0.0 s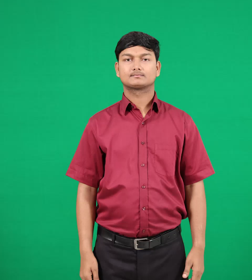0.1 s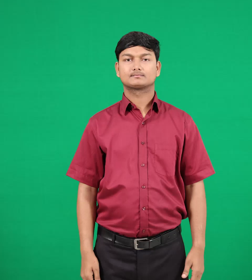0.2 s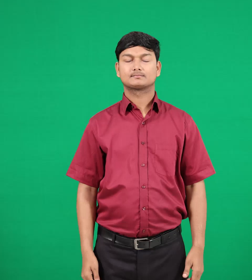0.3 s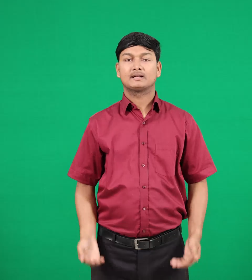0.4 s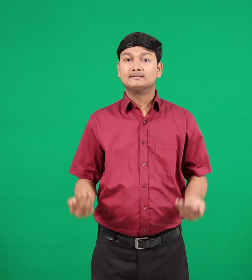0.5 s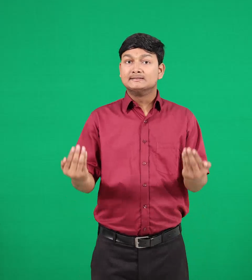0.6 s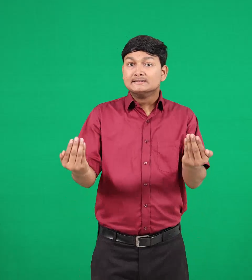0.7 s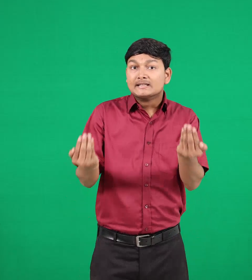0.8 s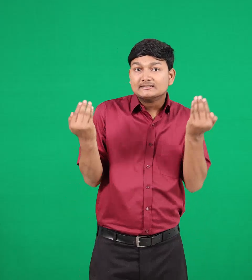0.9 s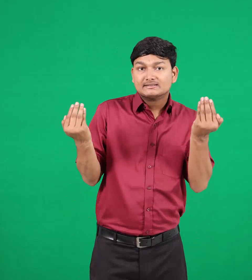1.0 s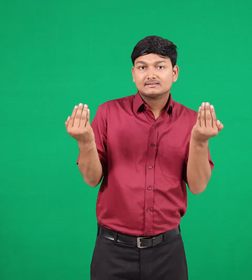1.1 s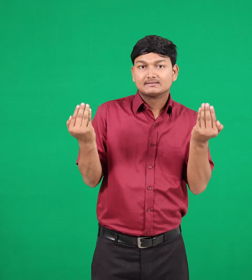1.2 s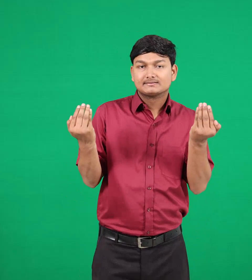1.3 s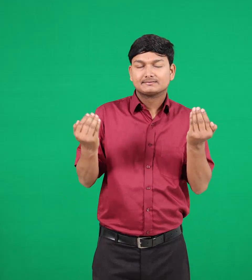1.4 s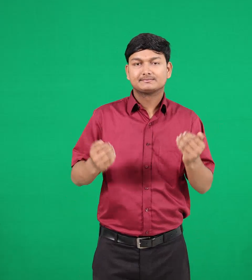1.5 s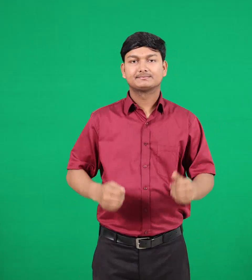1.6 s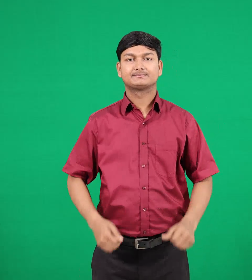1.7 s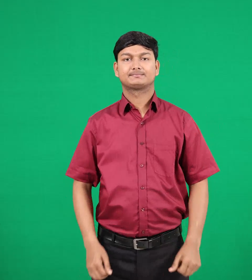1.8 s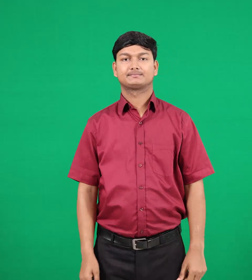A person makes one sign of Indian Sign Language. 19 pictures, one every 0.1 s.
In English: safe
